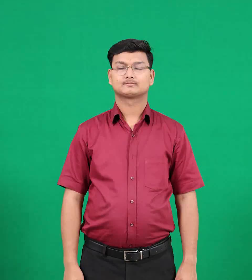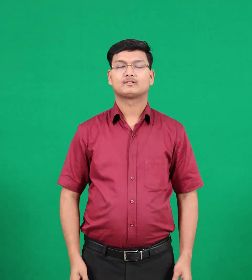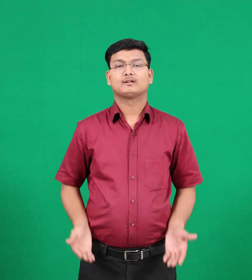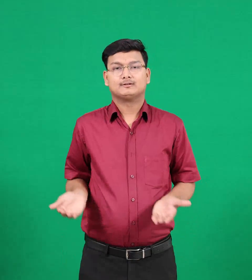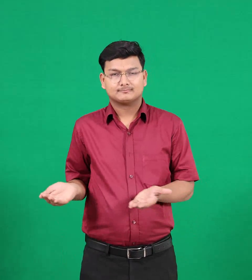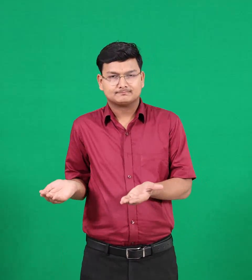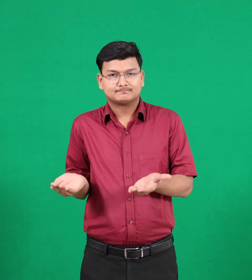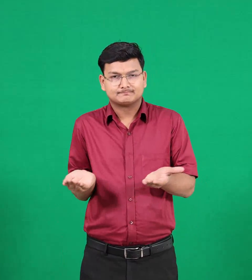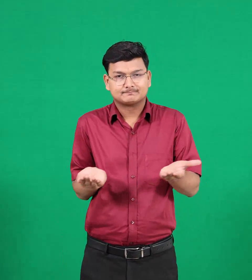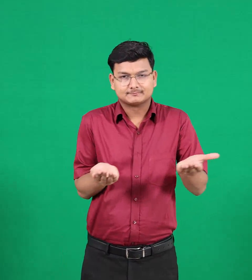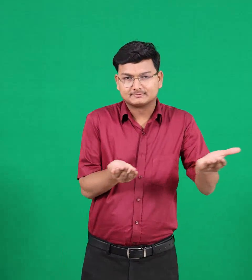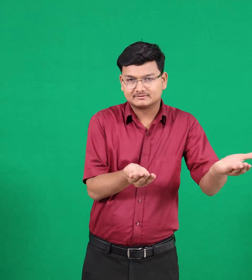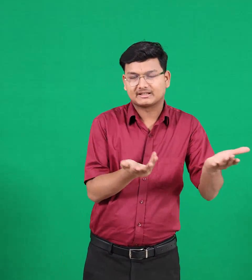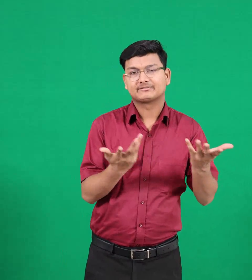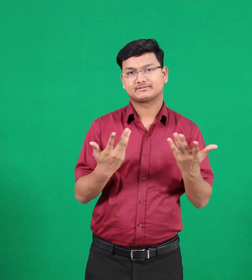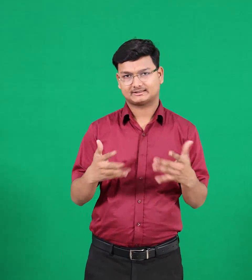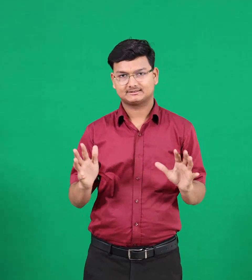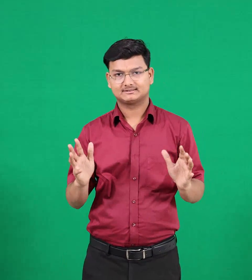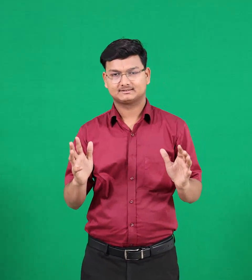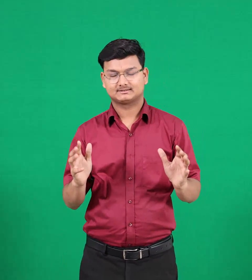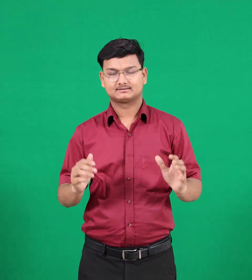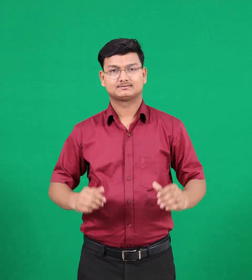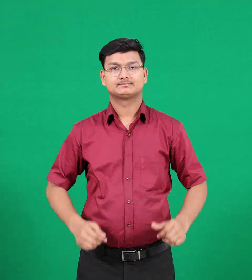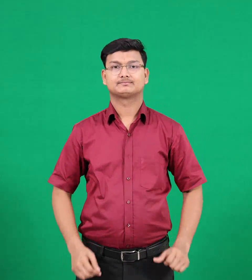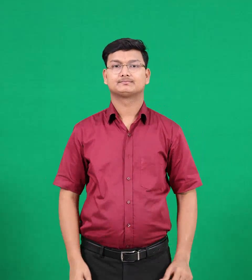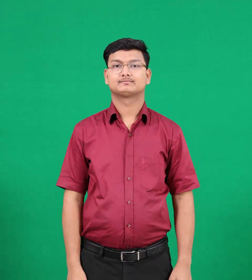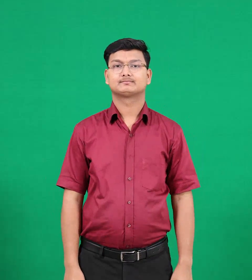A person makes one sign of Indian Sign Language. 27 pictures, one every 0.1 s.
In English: carried
